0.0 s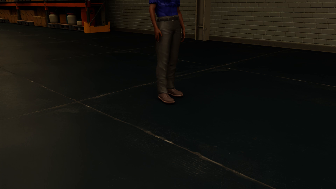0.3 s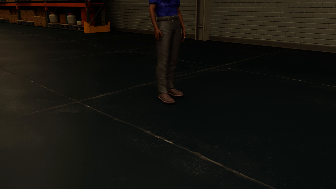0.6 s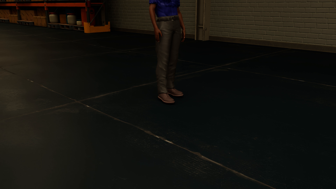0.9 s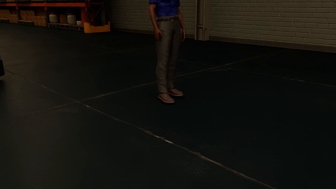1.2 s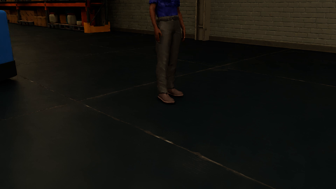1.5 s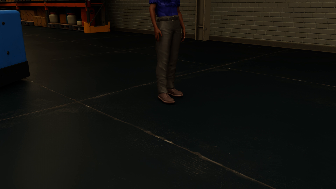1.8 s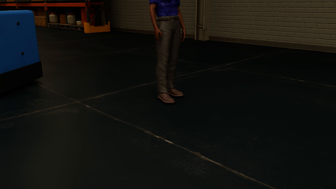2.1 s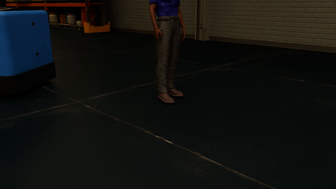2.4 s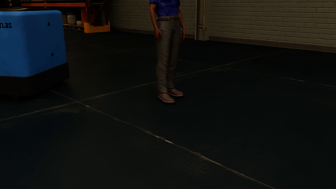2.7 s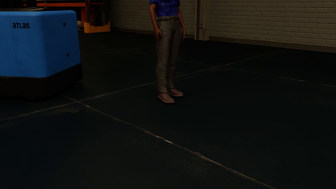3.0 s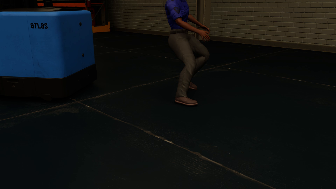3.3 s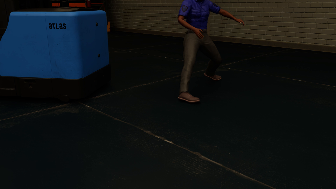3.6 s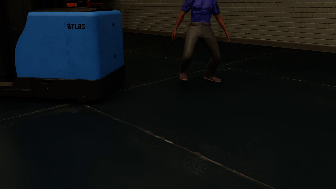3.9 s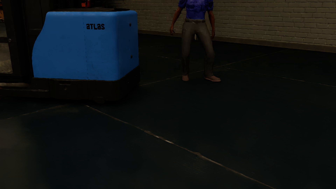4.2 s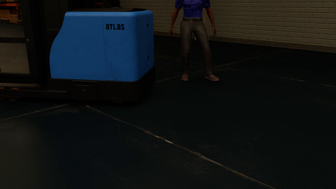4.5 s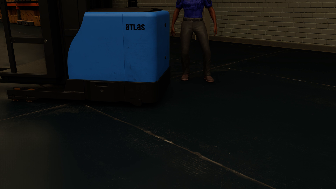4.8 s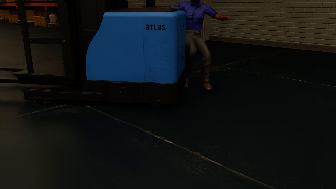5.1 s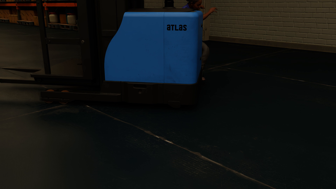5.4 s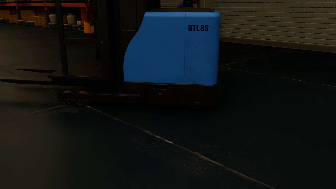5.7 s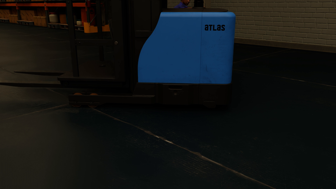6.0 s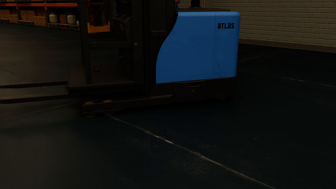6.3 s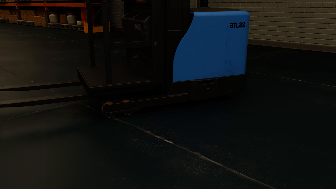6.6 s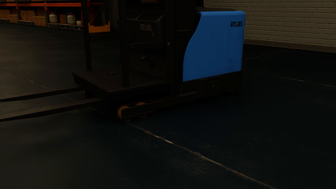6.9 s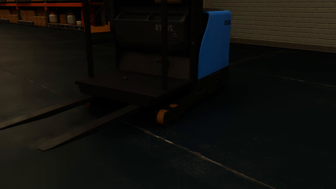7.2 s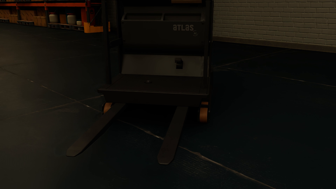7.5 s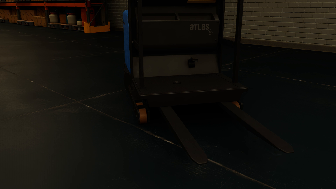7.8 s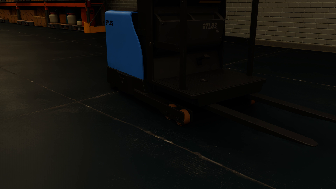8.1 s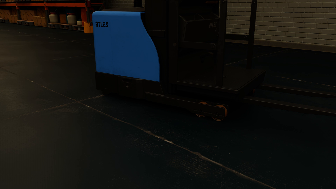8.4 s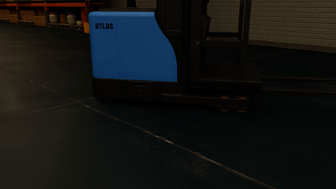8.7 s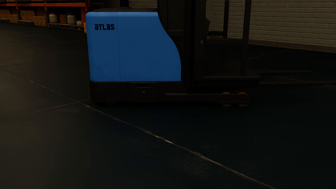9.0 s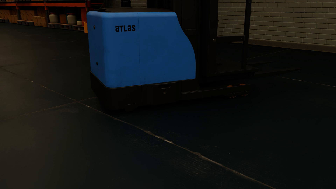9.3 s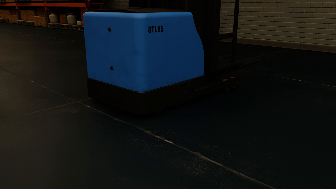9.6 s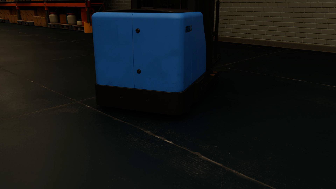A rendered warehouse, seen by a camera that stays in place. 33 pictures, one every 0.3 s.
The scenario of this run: Near miss between a forklift and a person.
